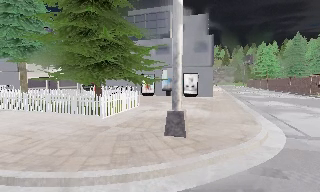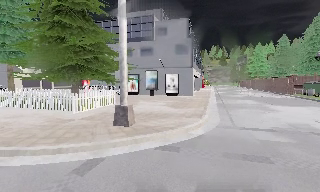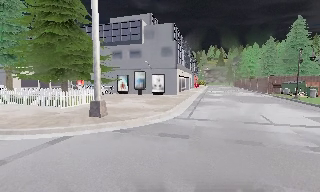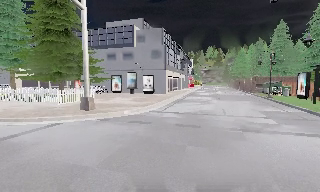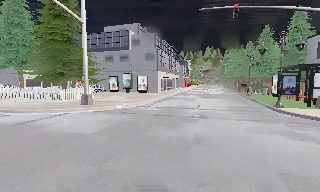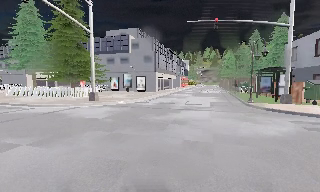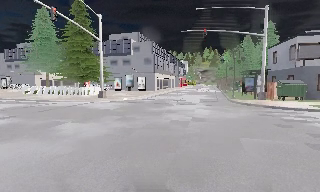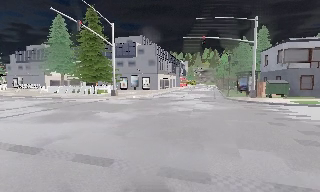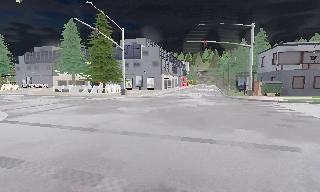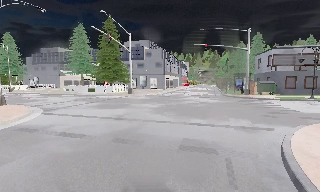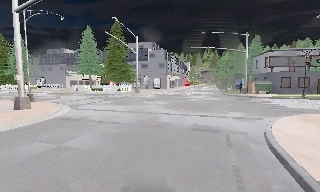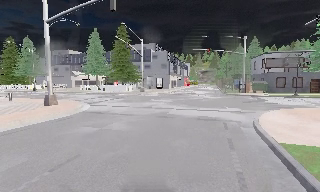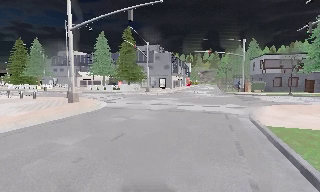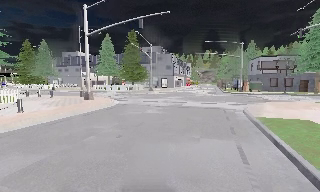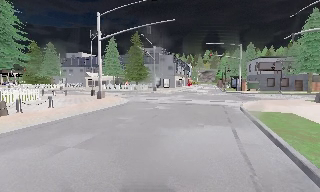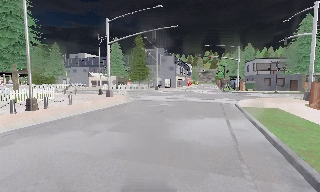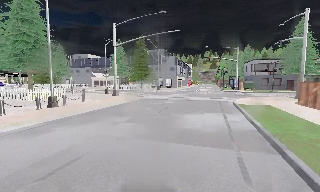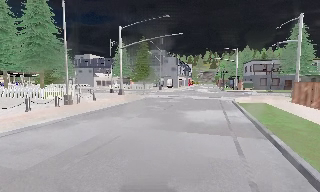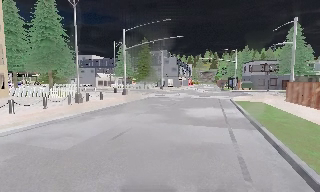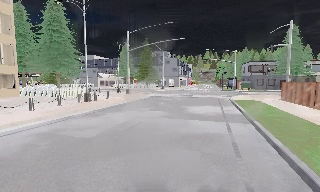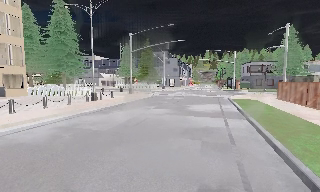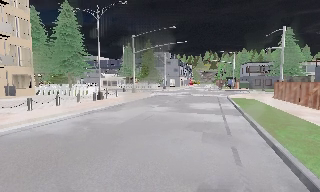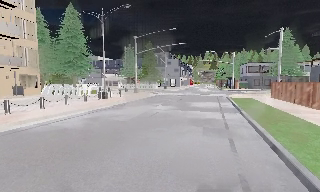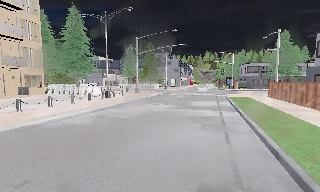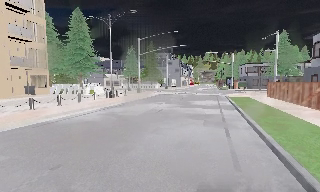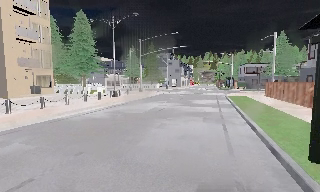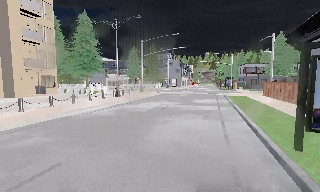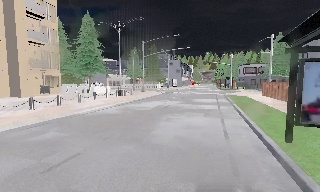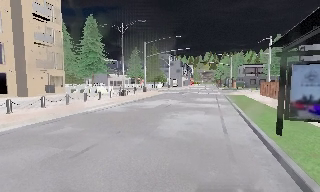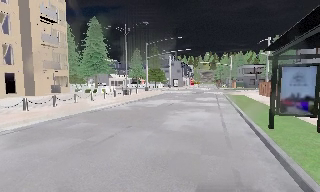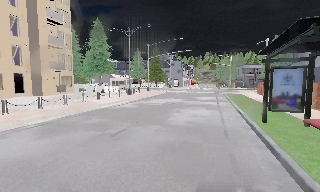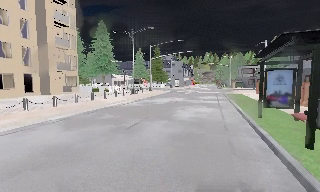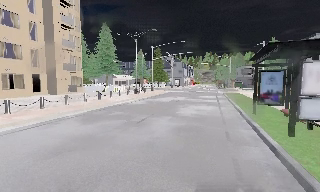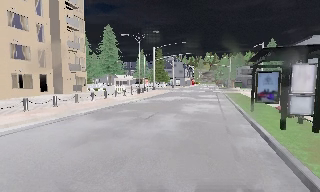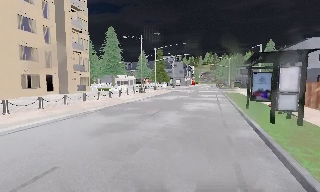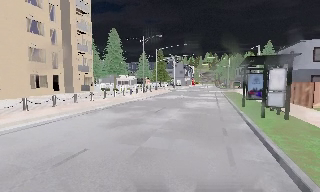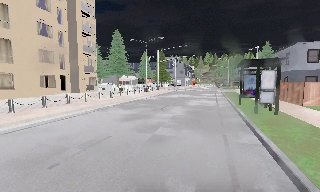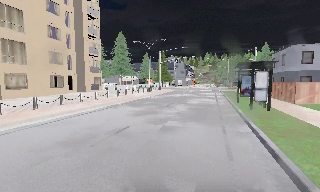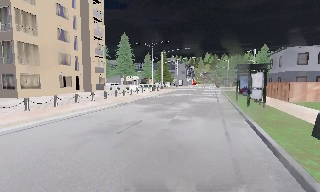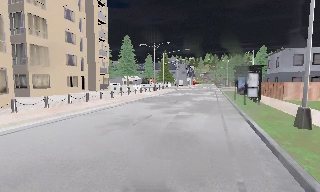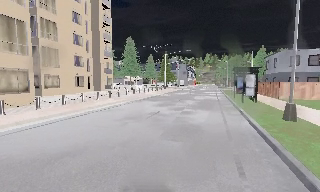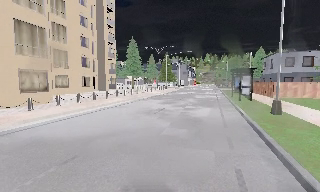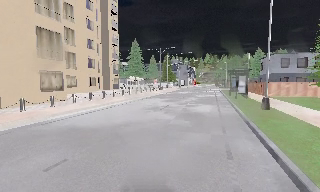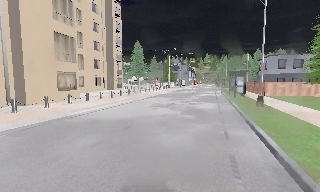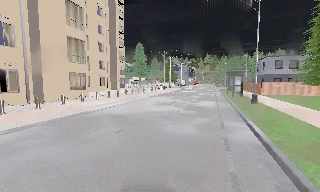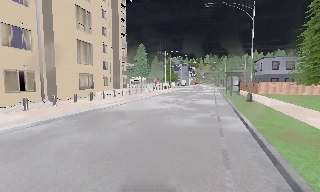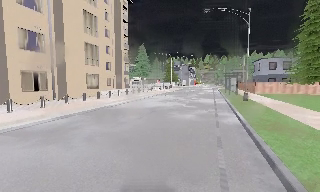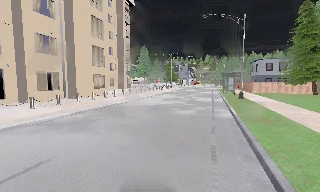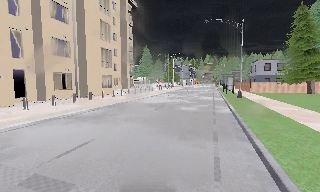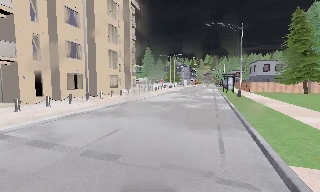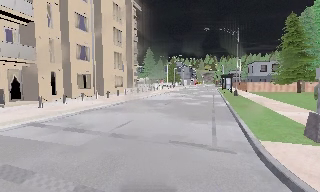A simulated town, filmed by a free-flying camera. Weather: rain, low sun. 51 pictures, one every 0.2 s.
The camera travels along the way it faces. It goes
backward.
0.0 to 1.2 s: The camera travels backward and to its right, about 13 m, so what stands in front gets smaller.
1.2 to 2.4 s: The camera travels backward, about 11 m, so what stands in front gets smaller.
2.4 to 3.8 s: The camera travels backward, about 9 m, so what stands in front gets smaller. It loses speed.
3.8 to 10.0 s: The camera travels backward, about 30 m, so what stands in front gets smaller. It gains speed.
The film runs backward here.
